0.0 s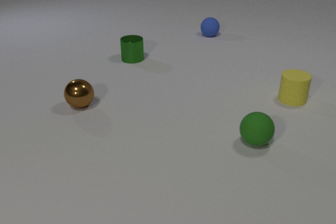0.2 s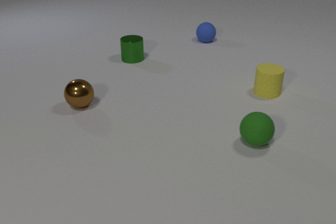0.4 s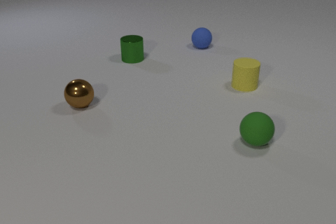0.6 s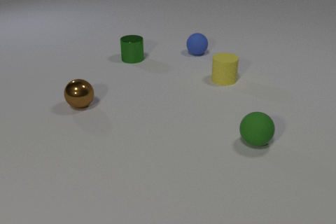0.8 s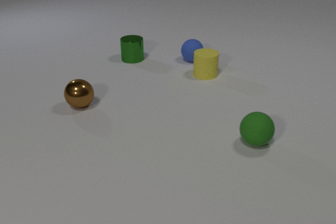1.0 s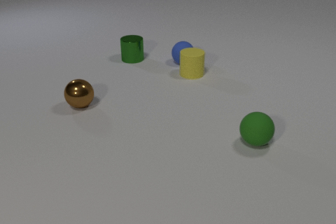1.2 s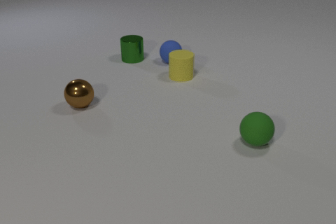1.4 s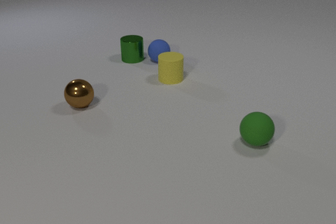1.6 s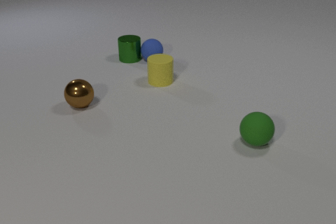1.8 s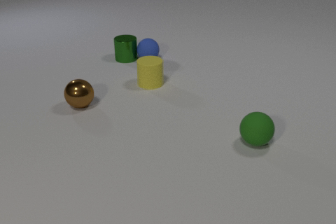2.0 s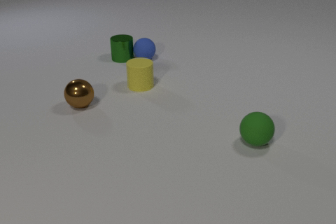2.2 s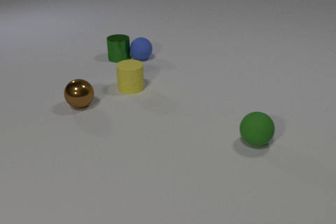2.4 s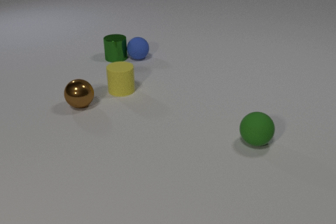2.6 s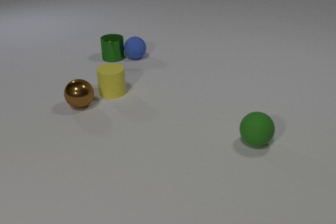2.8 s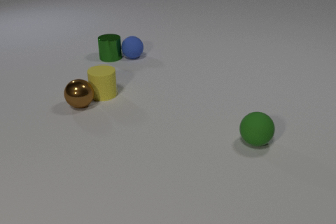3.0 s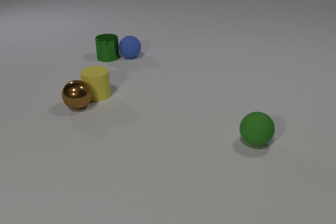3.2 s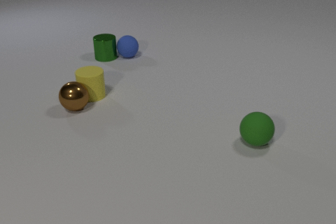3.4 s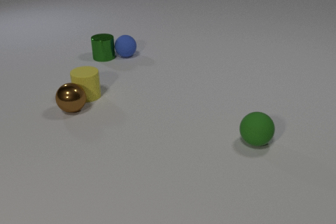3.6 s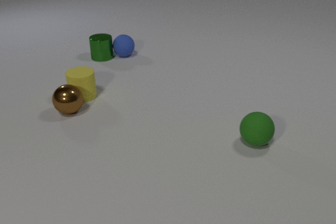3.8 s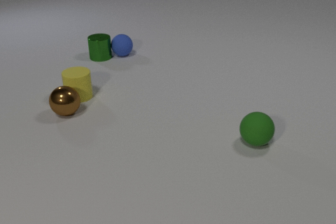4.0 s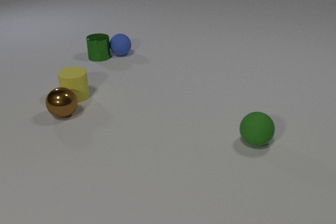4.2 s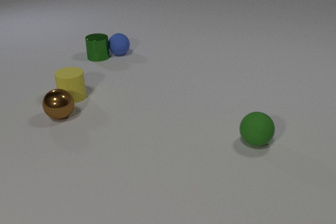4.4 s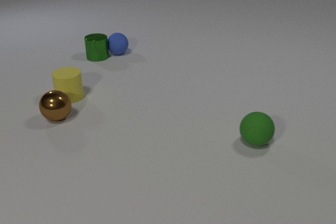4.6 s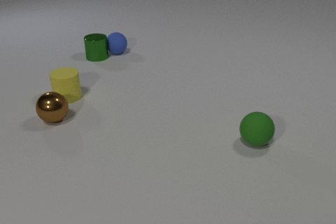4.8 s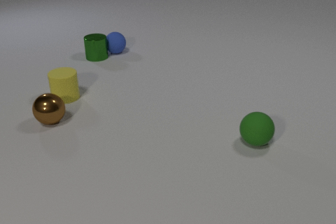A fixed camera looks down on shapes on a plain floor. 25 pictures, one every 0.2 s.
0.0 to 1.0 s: The blue rubber sphere rolls toward the camera. The yellow rubber cylinder slides to the left. The blue rubber sphere and the yellow rubber cylinder collide.
1.0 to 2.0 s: The blue rubber sphere rolls to the left. The yellow rubber cylinder slides to the left and toward the camera. The green metal cylinder slides to the left. The blue rubber sphere and the green metal cylinder collide.
2.0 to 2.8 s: The blue rubber sphere rolls to the left and away from the camera. The yellow rubber cylinder slides to the left and toward the camera. The green metal cylinder slides to the left.
2.8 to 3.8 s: The blue rubber sphere rolls to the left and away from the camera. The yellow rubber cylinder slides to the left. The green metal cylinder slides to the left. The brown metal sphere rolls to the left and toward the camera. The yellow rubber cylinder and the brown metal sphere collide.
3.8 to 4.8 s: The blue rubber sphere rolls away from the camera and to the left. The yellow rubber cylinder slides to the left. The brown metal sphere rolls to the left and toward the camera.
What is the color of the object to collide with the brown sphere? yellow.
What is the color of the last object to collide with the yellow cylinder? brown.
What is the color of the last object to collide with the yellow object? brown.
